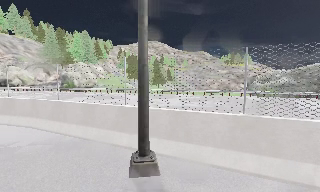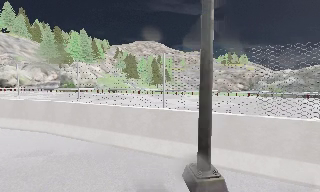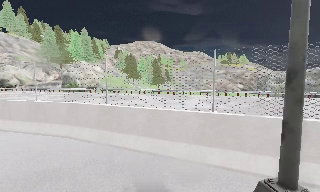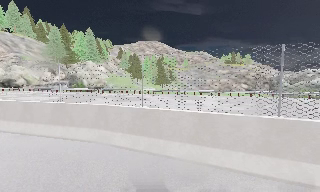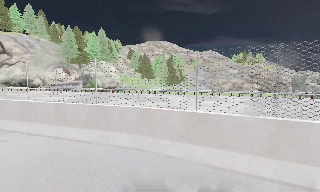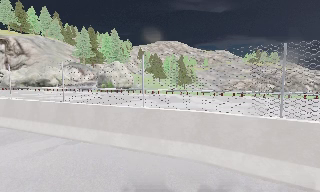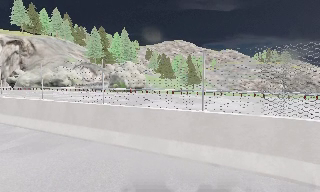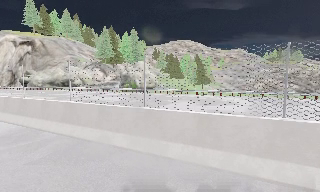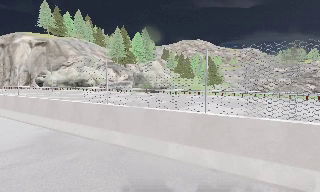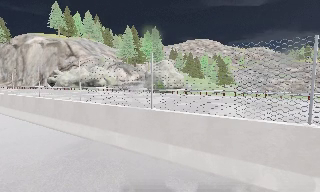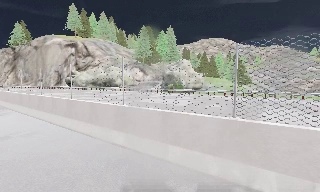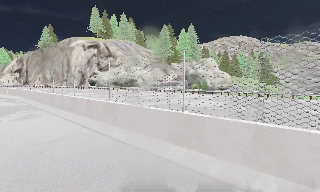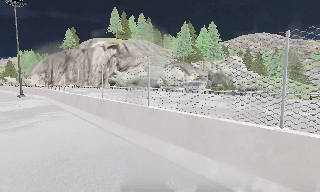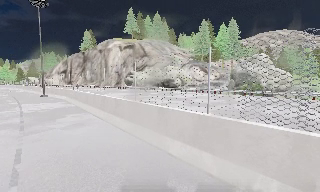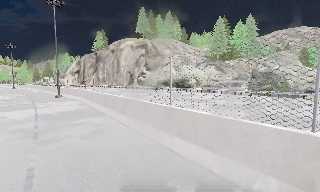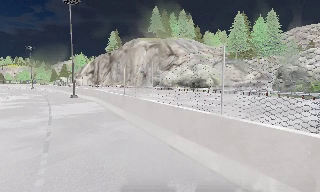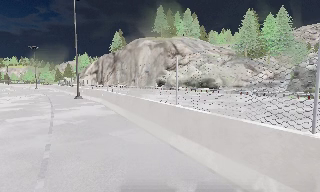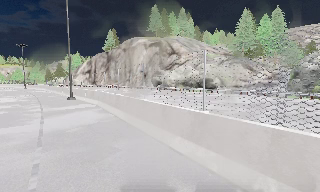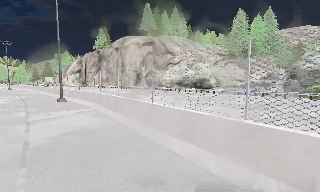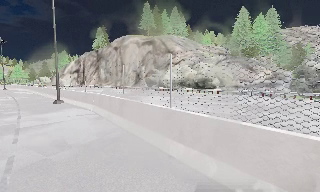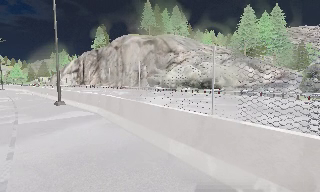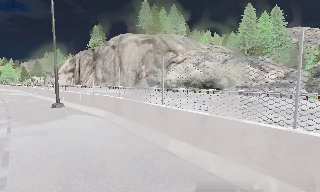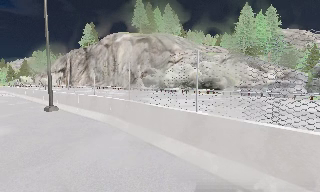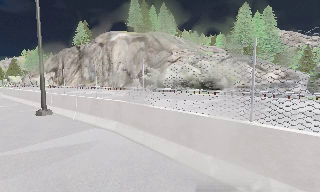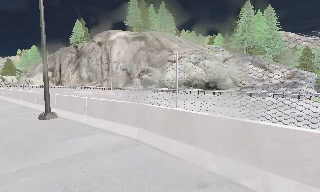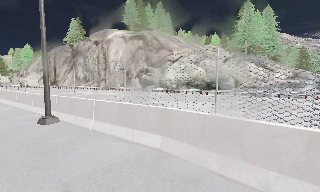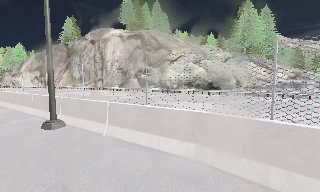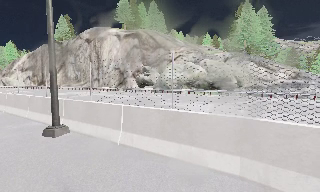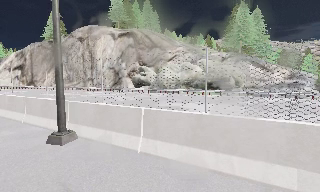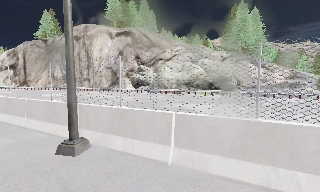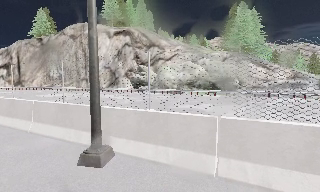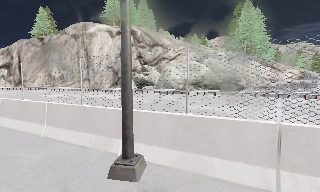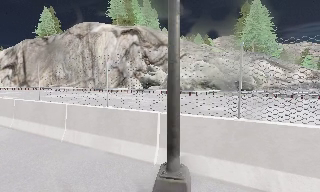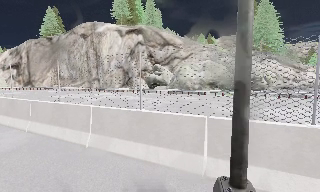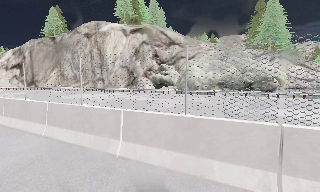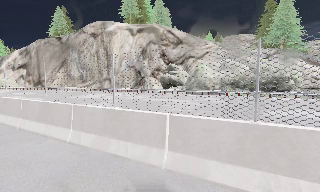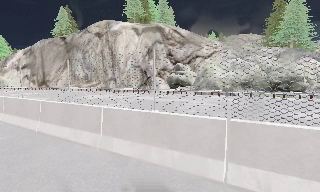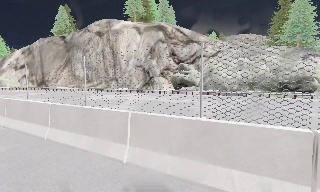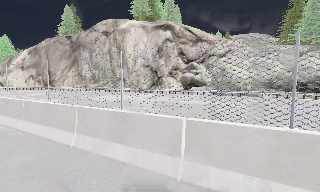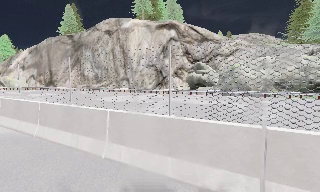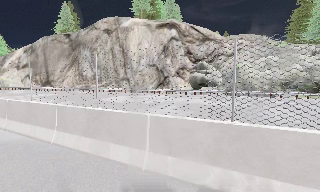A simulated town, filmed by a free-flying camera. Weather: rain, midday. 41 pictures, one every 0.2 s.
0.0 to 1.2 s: The camera travels to its left and forward, about 8 m, so close, fixed things drift to the right.
1.2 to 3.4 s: The camera pans to its left, which is counterclockwise from overhead, by about 35 degrees. It travels forward and to its left, about 17 m.
3.4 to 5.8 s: The camera pans to its right, which is clockwise from overhead, by about 20 degrees. It travels to its left and forward, about 15 m, so close, fixed things drift to the right.
5.8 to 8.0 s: The camera travels to its left and forward, about 13 m, so close, fixed things drift to the right.
The film runs backward here.
